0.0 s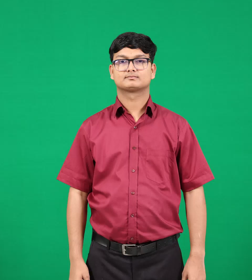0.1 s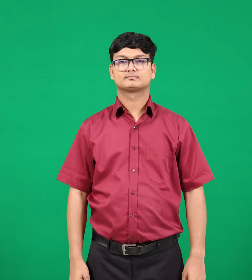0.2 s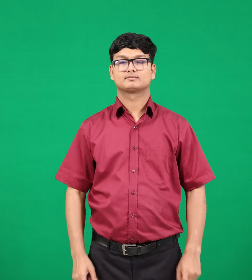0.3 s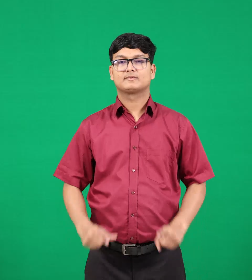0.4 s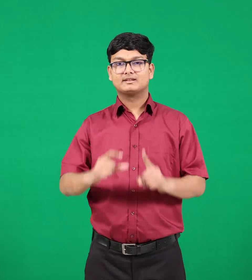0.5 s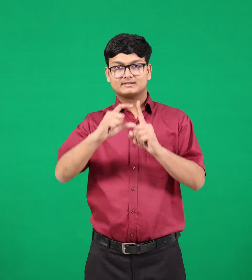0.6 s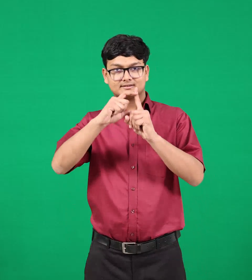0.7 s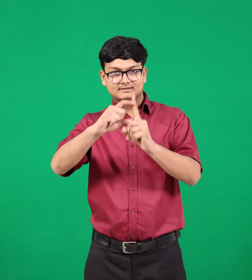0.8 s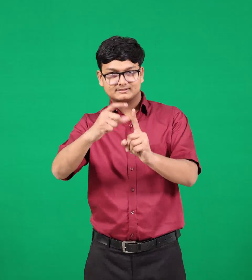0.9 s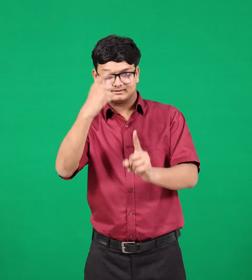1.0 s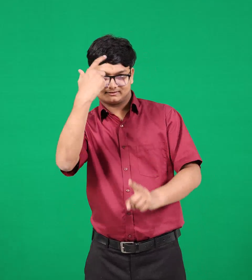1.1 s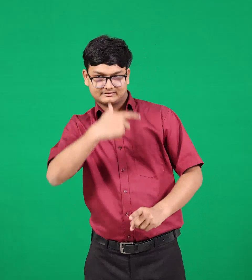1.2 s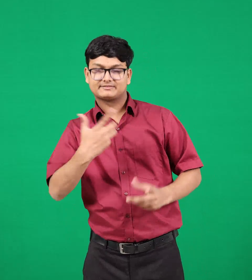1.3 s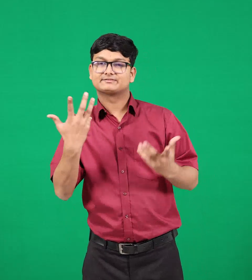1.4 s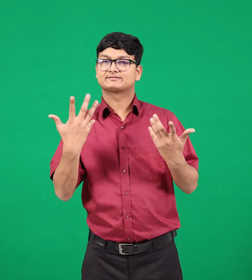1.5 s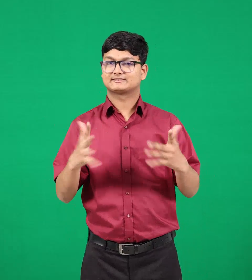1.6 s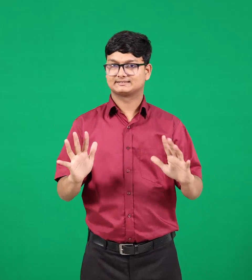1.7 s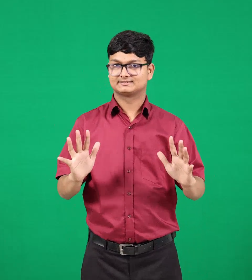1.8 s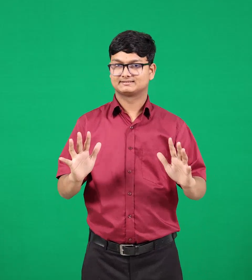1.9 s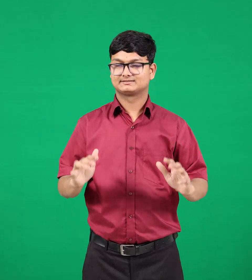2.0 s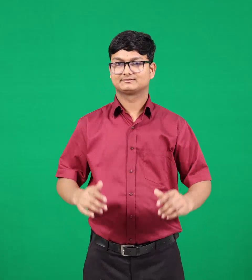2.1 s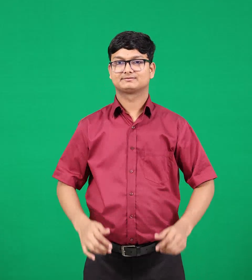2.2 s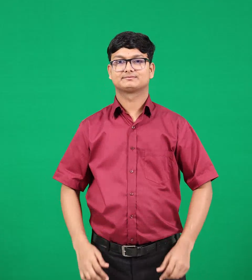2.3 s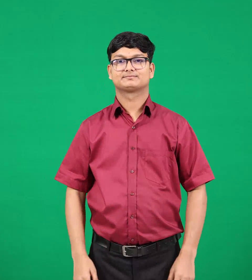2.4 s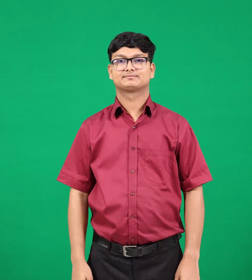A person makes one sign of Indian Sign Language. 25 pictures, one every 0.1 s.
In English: disciplined
